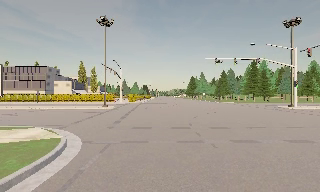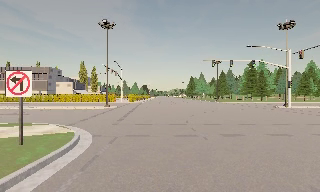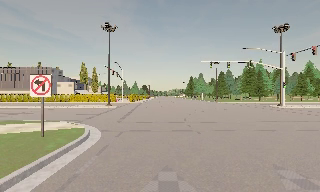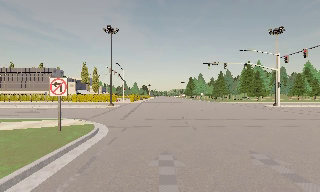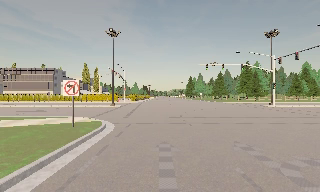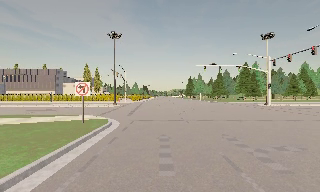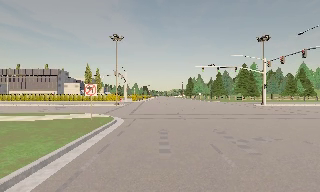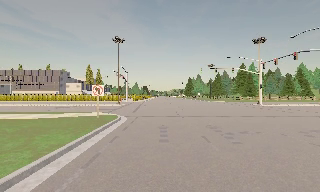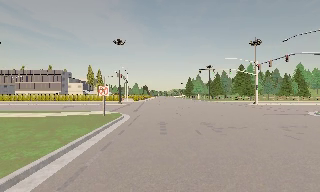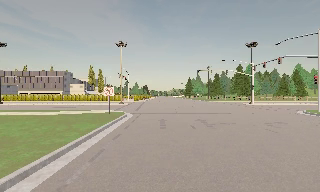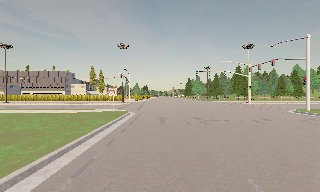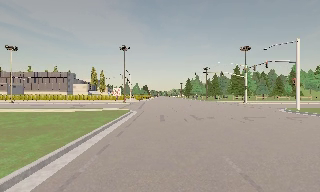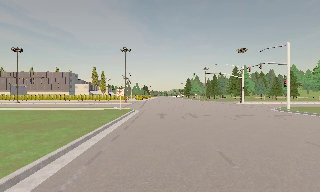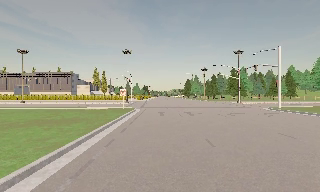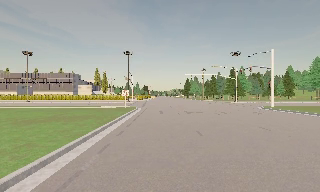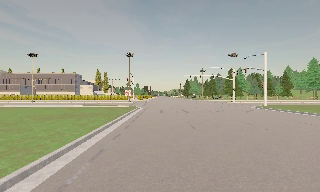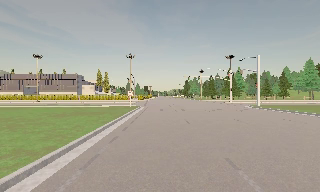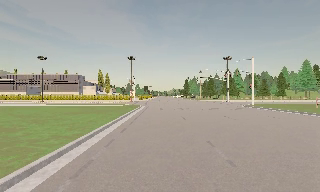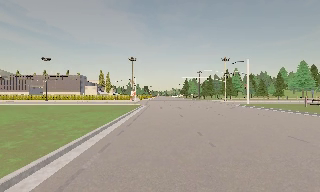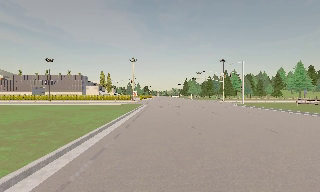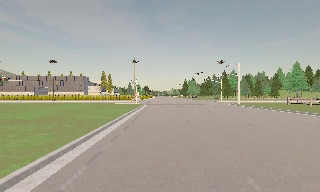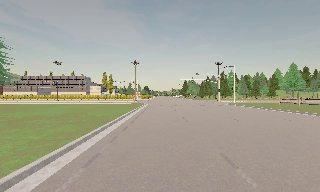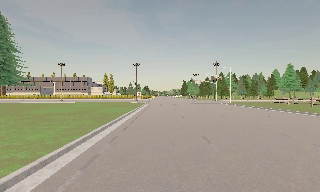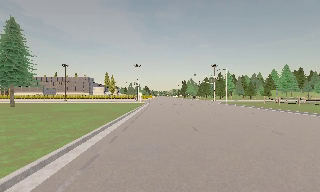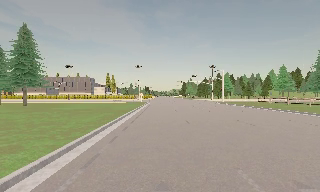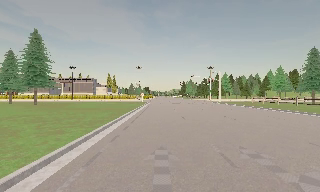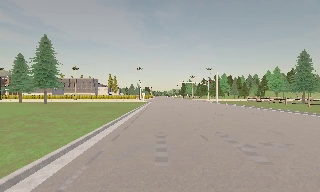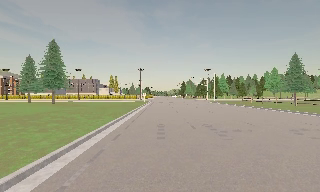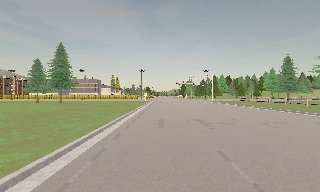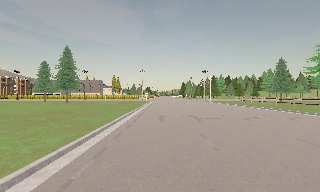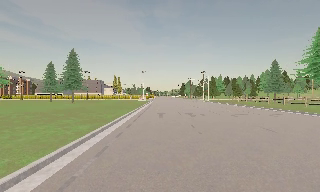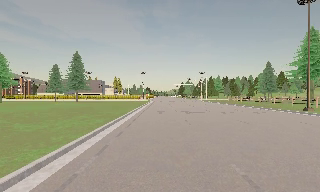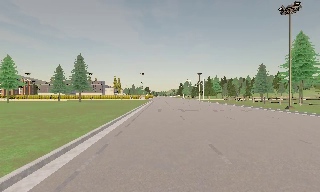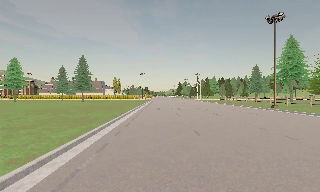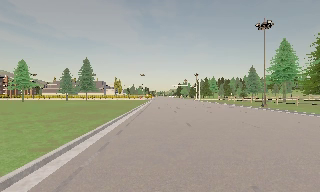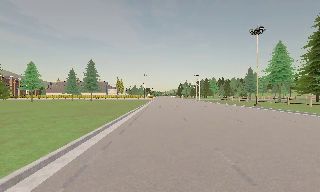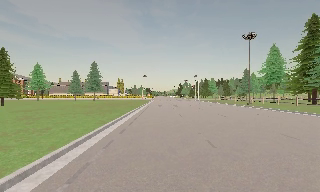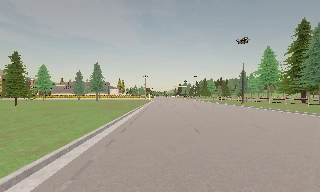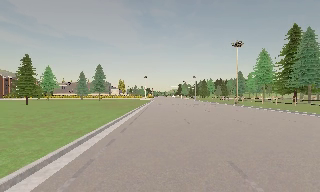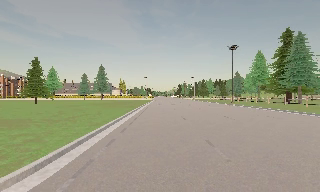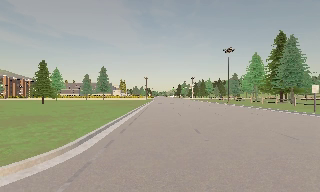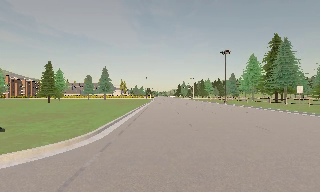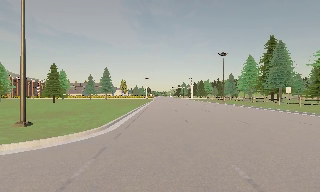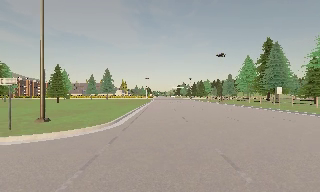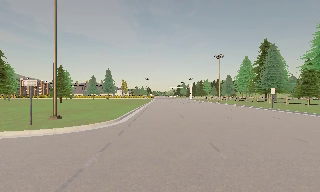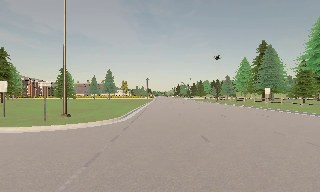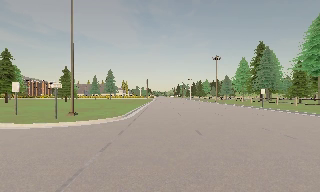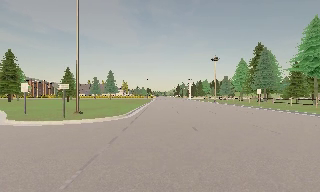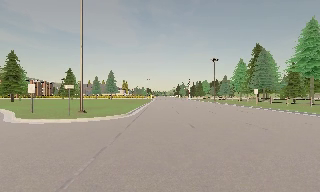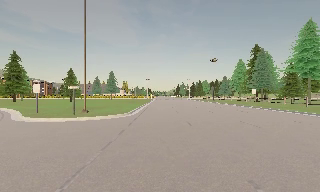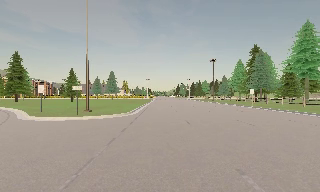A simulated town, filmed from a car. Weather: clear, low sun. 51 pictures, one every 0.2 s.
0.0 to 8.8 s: The camera travels backward, about 70 m, so what stands in front gets smaller. It gains speed.
8.8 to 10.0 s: The camera travels backward, about 4.5 m, so what stands in front gets smaller. It loses speed.
The film runs backward here.
